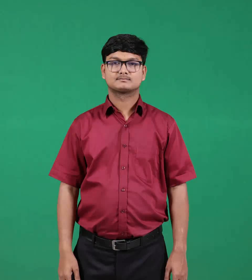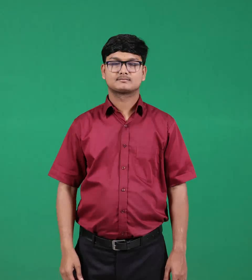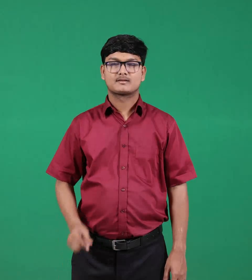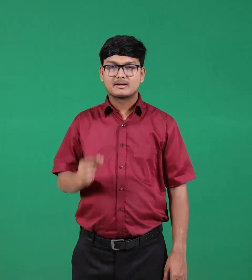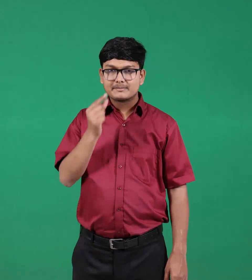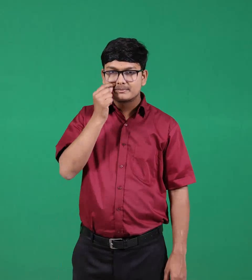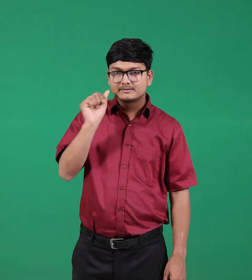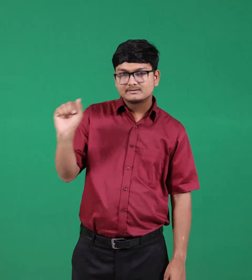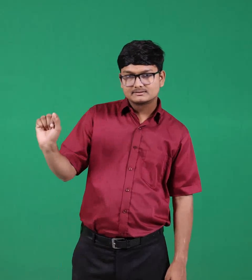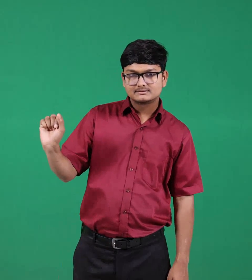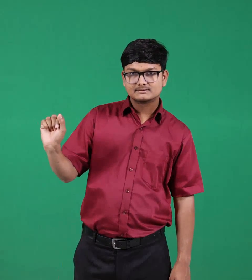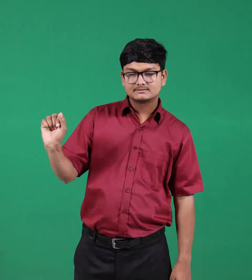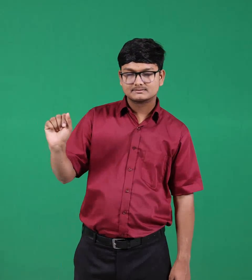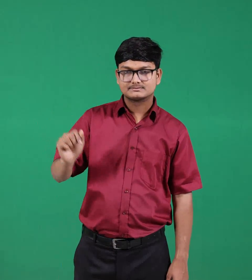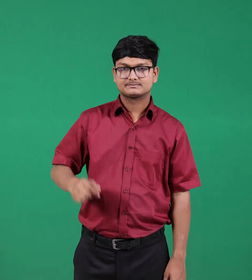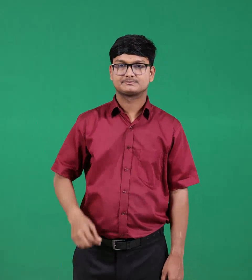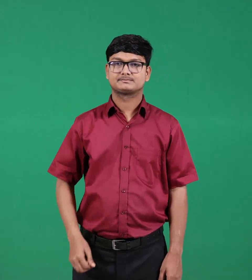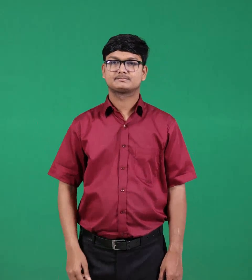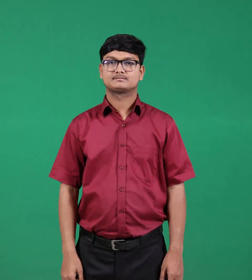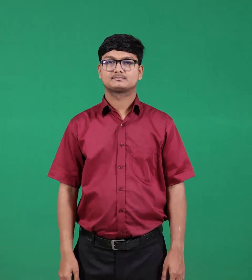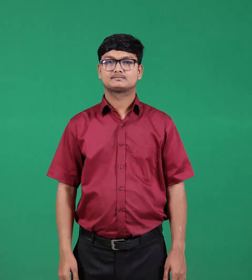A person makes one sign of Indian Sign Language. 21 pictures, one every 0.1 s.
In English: his
